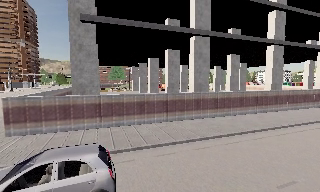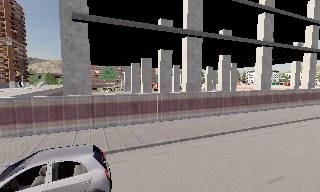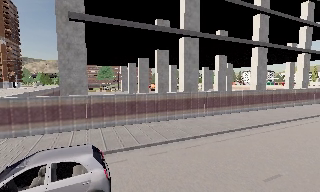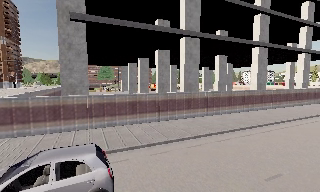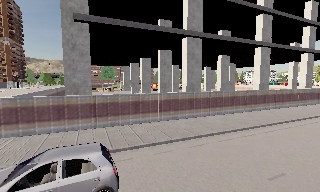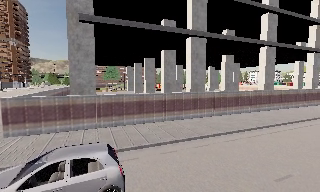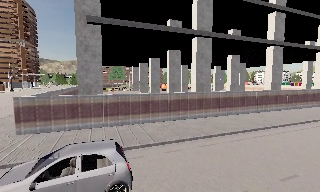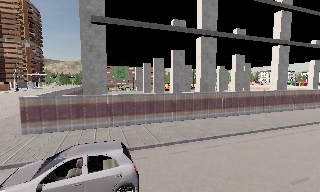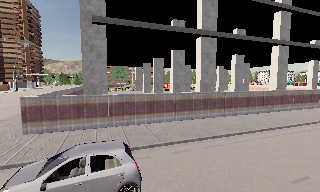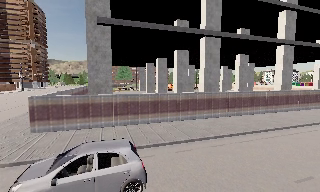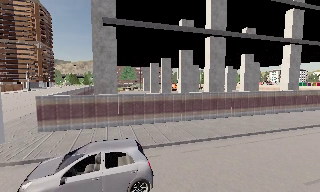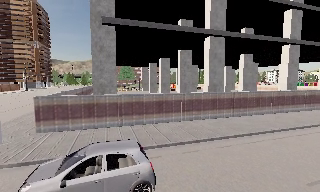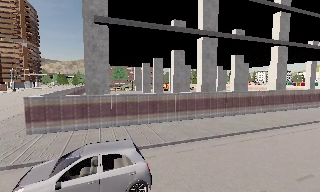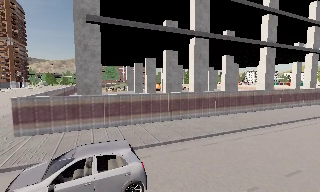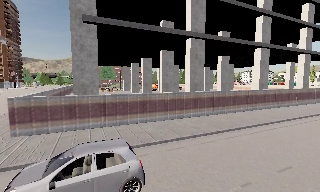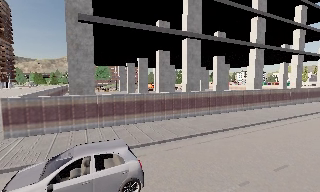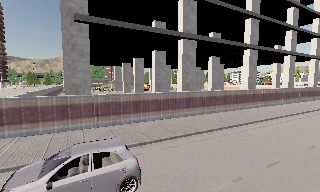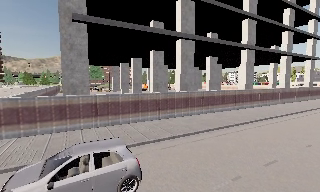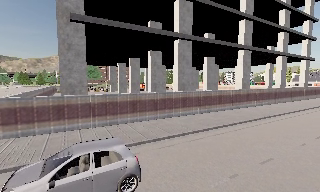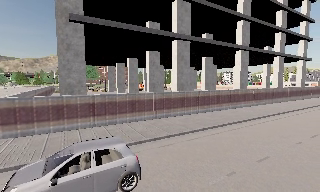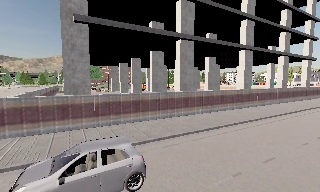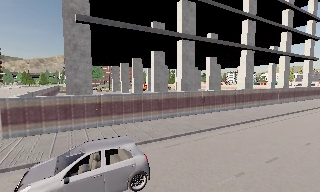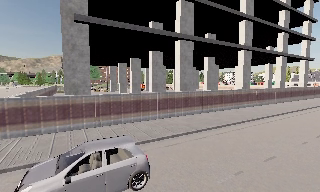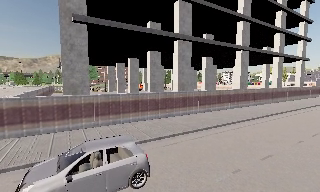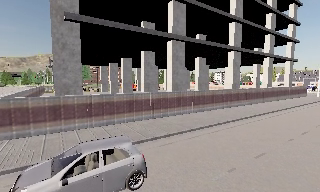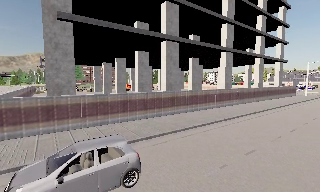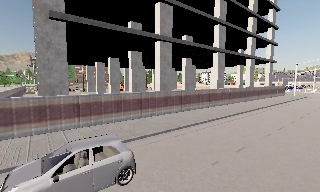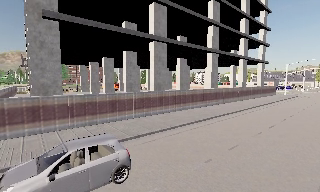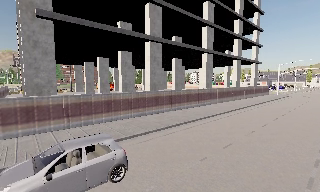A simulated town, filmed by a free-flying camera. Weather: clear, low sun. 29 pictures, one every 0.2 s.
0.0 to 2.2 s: The camera travels to its left, about 1 m, so close, fixed things drift to the right.
2.2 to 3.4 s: The scene slides to the left, as the camera pans about 10 degrees to its right.
3.4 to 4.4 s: The camera shifts only a little, or ends up much as it began.
4.4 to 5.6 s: The camera swings to its right by about 10 degrees, and the scene slides to the left. It travels backward, about 0.5 m, so what stands in front gets smaller.
The film runs backward here.
